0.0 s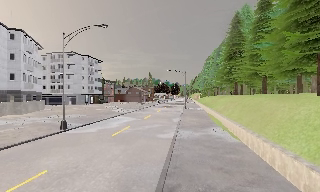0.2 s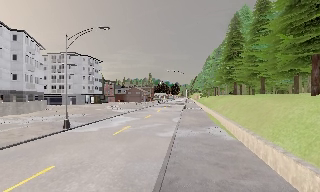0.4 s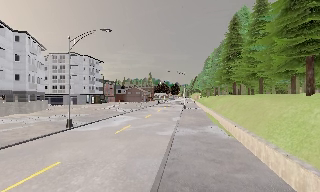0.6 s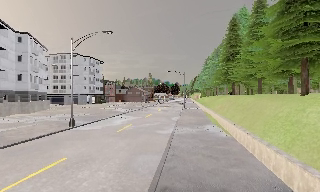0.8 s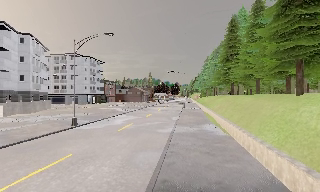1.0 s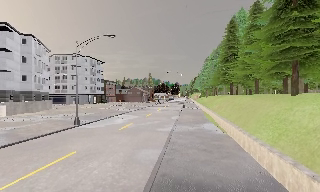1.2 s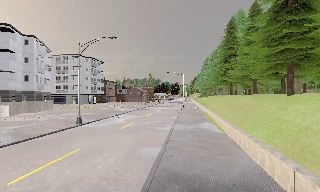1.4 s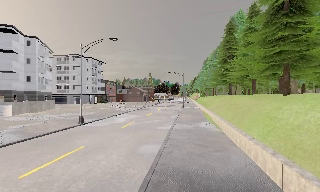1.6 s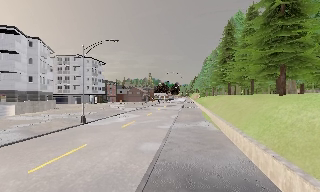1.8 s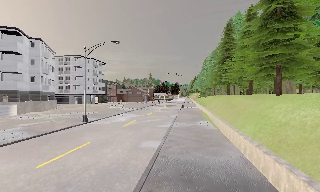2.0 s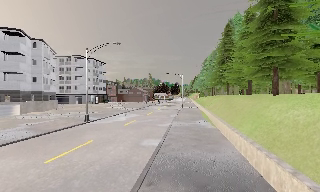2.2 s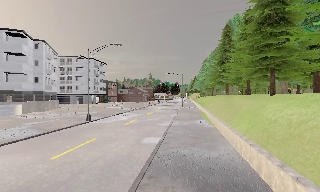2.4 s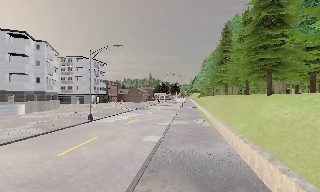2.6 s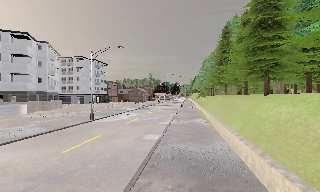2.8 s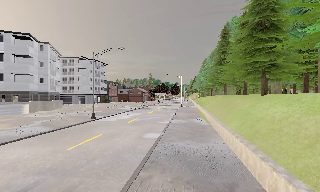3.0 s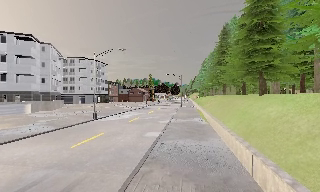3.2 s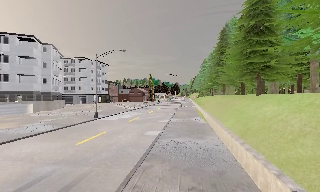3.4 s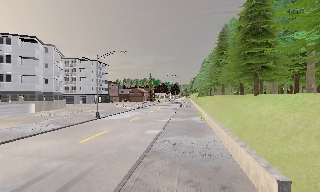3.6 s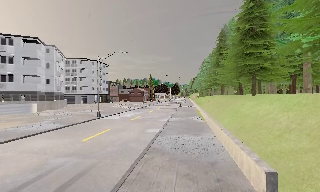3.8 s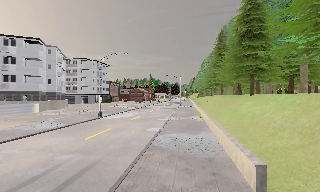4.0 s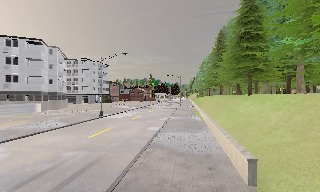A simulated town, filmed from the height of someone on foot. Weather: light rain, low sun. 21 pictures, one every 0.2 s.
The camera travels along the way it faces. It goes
backward.
0.0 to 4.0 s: The camera travels backward, about 8 m, so what stands in front gets smaller.
The film runs backward here.
